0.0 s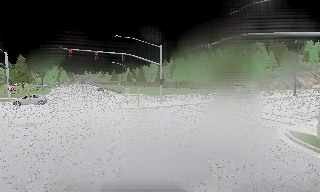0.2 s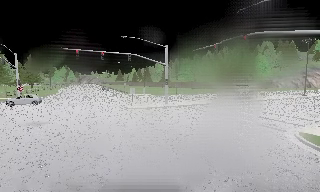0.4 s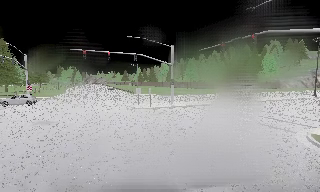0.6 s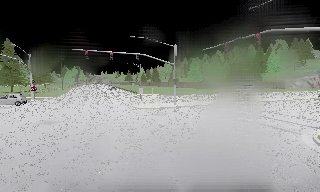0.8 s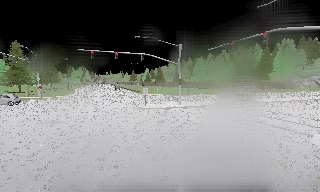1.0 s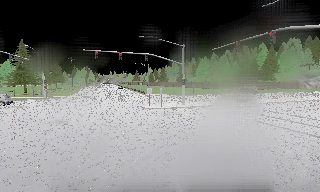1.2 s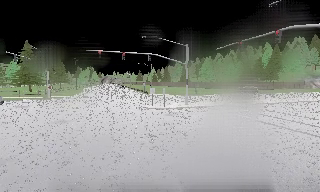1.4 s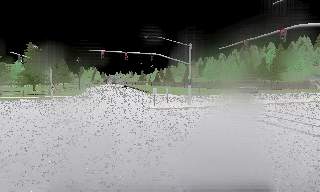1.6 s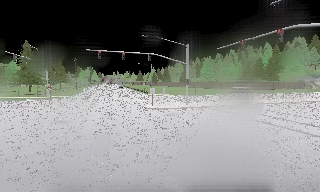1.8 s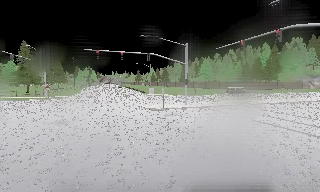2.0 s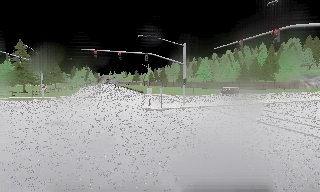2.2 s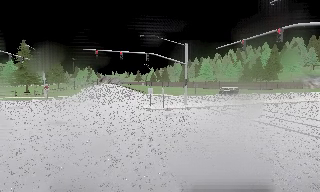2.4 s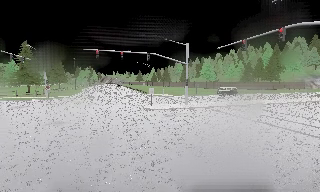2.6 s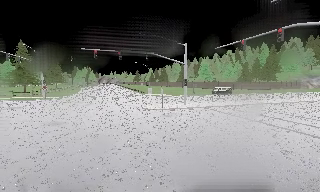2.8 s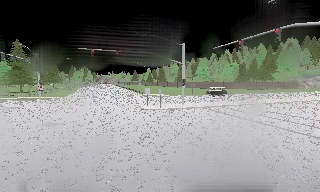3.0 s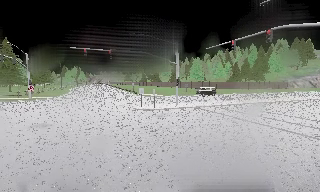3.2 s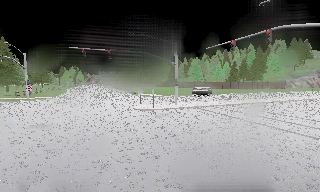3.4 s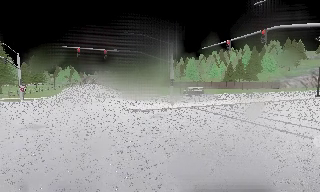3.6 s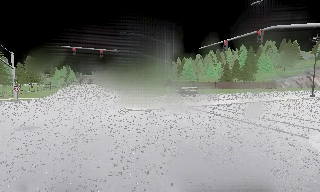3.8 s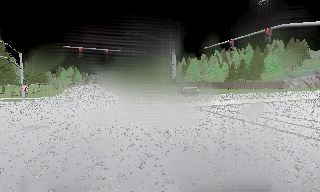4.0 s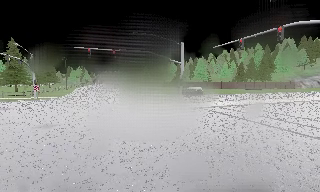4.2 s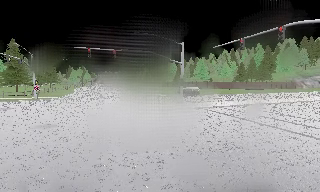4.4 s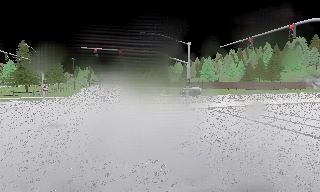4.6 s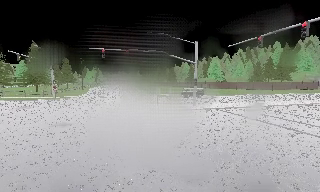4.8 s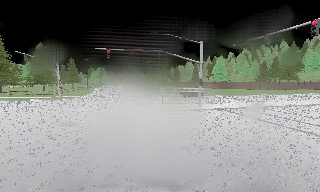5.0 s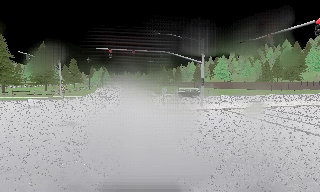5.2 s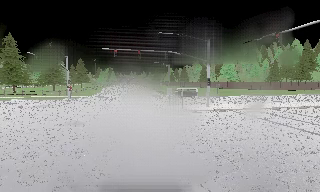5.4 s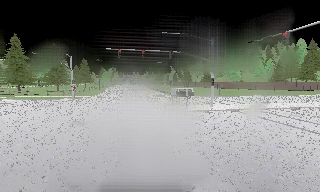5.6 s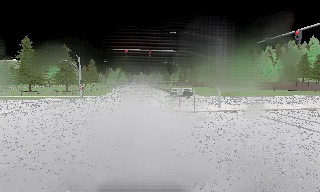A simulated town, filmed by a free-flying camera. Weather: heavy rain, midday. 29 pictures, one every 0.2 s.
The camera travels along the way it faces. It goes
forward.
0.0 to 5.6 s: The scene slides to the right, as the camera pans about 20 degrees to its left. It travels forward, about 2 m, so what stands in front looms larger.
The film runs forward here.
